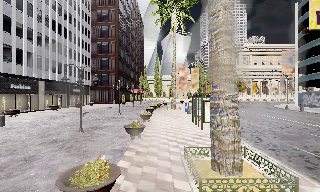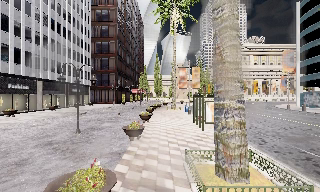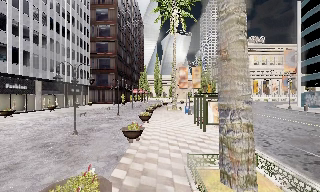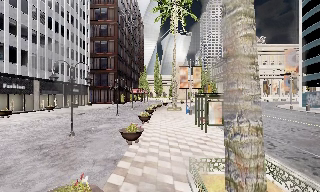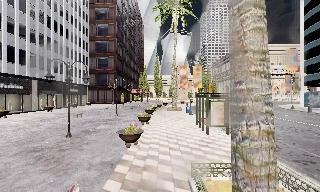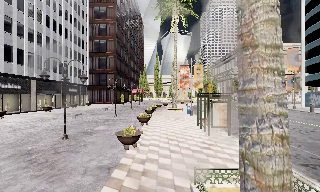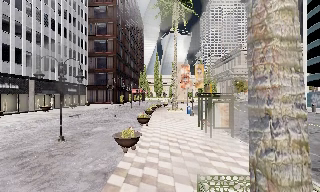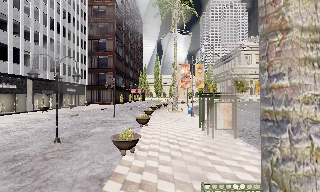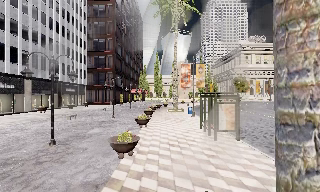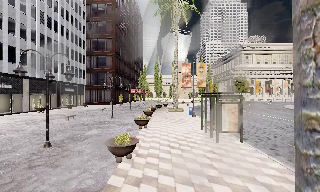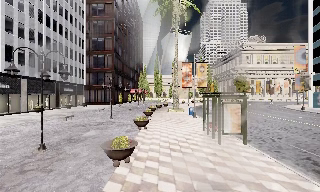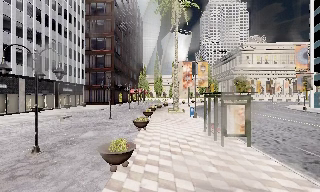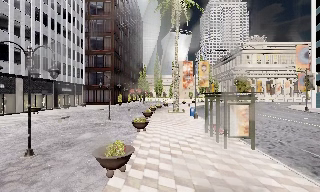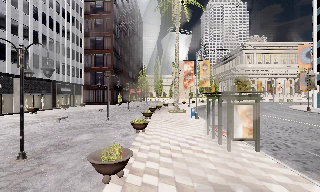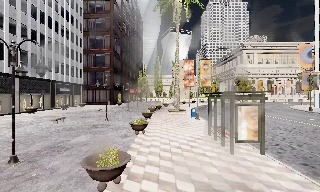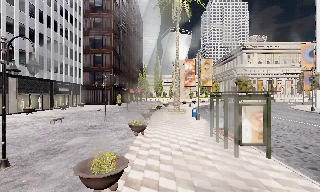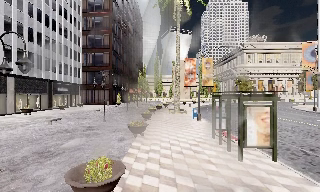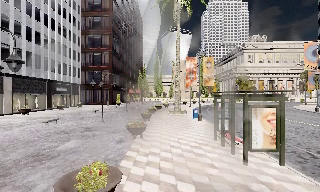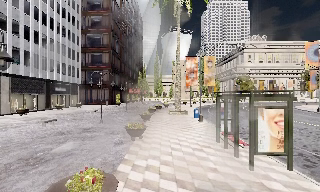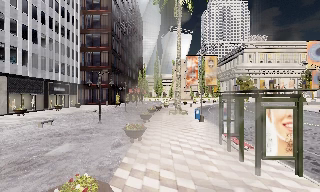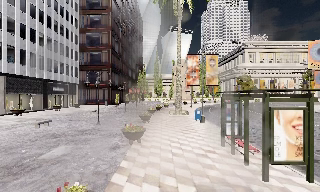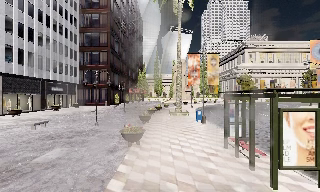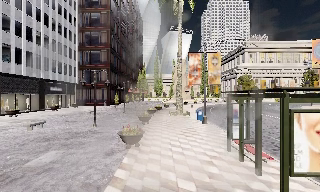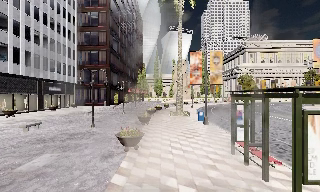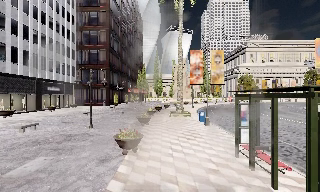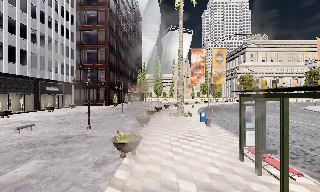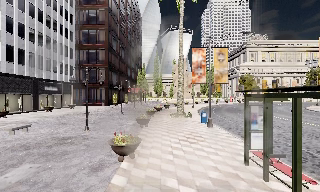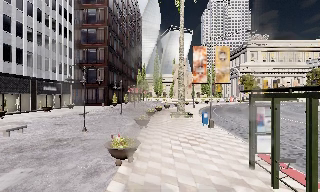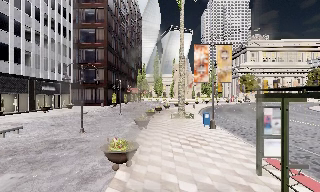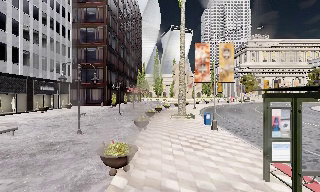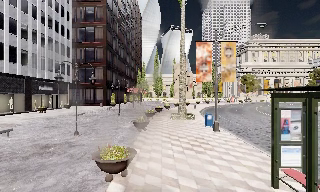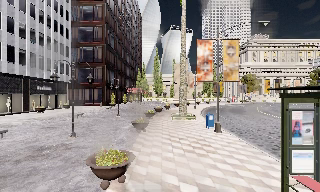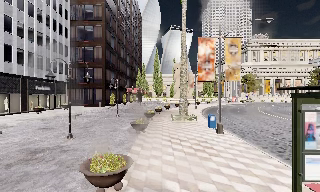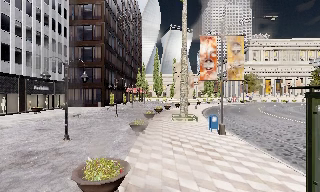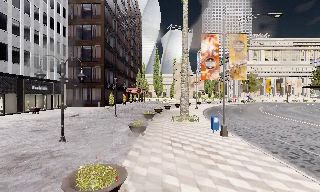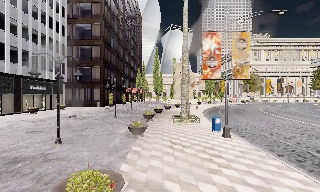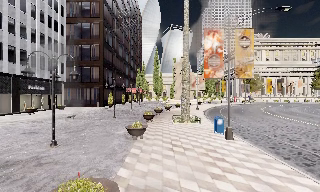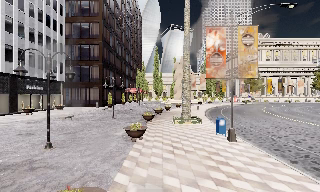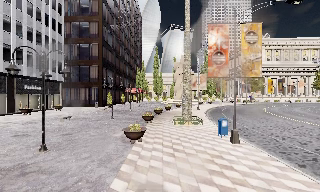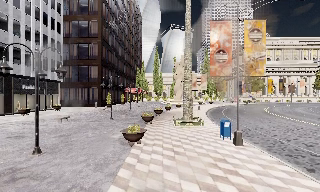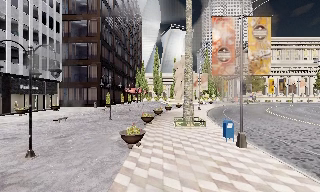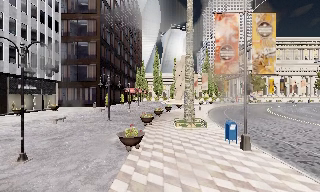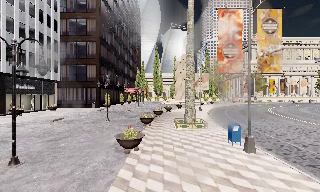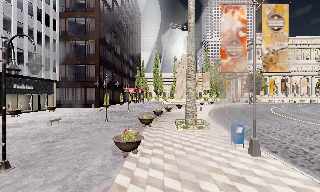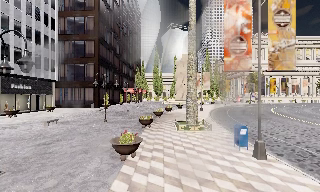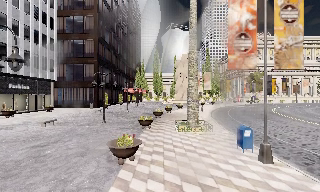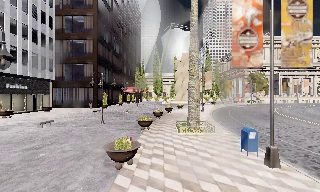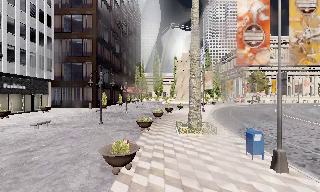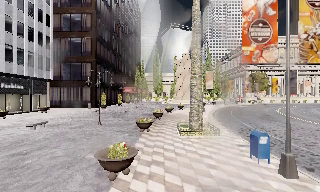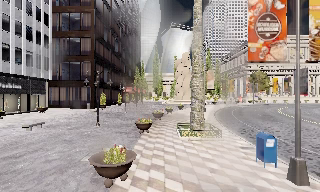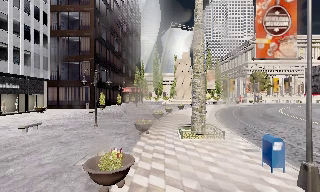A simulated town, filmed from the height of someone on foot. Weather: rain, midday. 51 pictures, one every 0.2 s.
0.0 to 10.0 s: The camera travels forward, about 18 m, so what stands in front looms larger.
The film runs forward here.
